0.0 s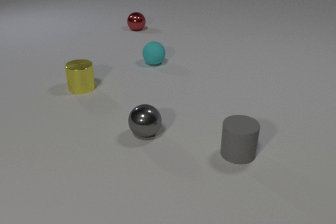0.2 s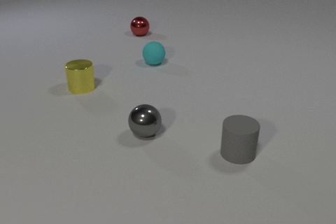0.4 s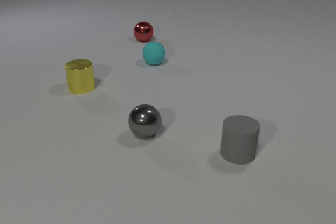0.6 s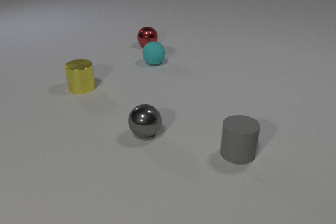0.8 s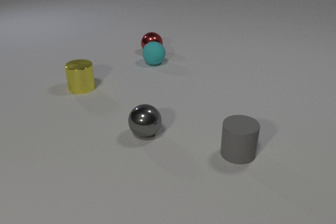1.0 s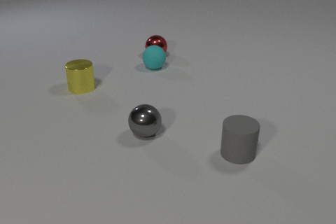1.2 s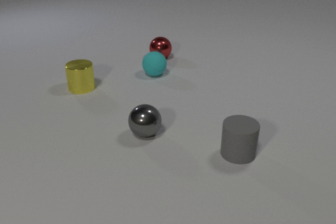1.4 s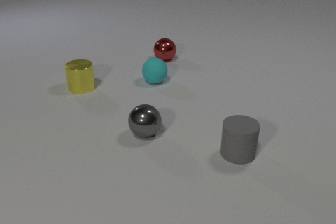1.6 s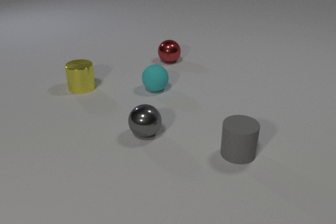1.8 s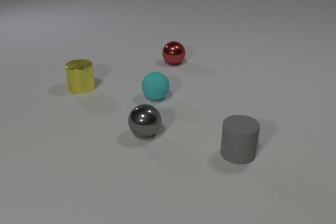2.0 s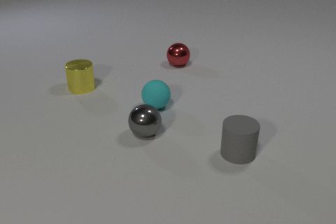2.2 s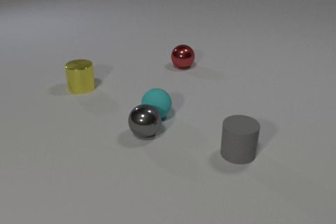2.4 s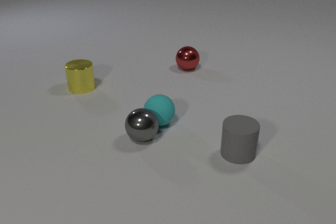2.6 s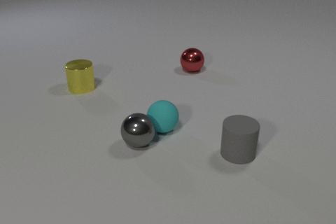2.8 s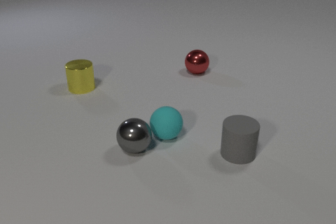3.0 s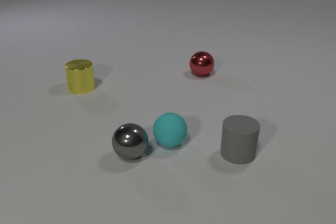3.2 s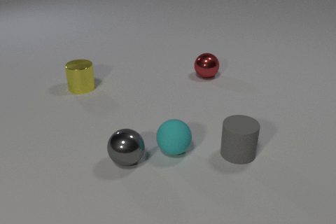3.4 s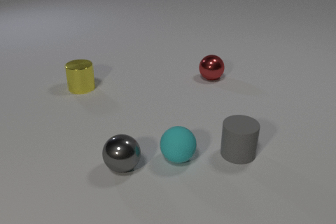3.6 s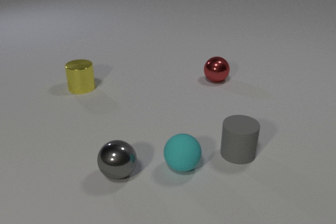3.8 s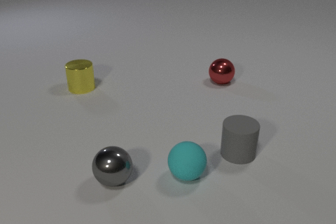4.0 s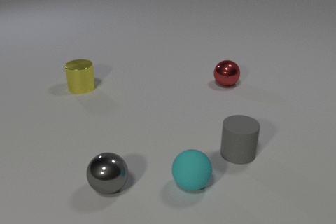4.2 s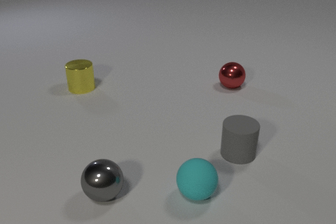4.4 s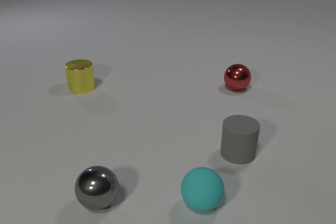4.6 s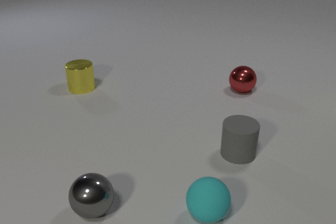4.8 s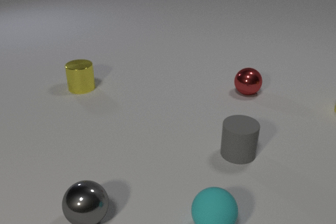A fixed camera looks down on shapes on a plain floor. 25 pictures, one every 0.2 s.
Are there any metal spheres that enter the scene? no.
How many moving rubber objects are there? 2.
How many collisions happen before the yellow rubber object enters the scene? 2.
0.0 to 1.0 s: The red metal sphere rolls toward the camera. The cyan rubber sphere rolls toward the camera. The red metal sphere and the cyan rubber sphere collide.
1.0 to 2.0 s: The red metal sphere rolls toward the camera and to the right. The cyan rubber sphere rolls toward the camera.
2.0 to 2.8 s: The red metal sphere rolls to the right and toward the camera. The cyan rubber sphere rolls toward the camera. The gray metal sphere rolls toward the camera. The cyan rubber sphere and the gray metal sphere collide.
2.8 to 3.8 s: The red metal sphere rolls to the right and toward the camera. The cyan rubber sphere rolls toward the camera. The gray metal sphere rolls toward the camera and to the left.
3.8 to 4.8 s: The red metal sphere rolls to the right and toward the camera. The cyan rubber sphere rolls toward the camera. The gray metal sphere rolls toward the camera and to the left.
